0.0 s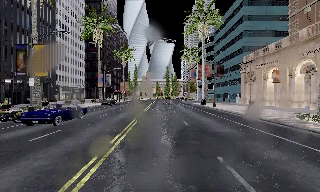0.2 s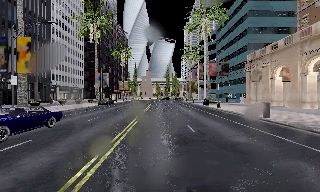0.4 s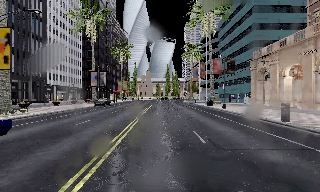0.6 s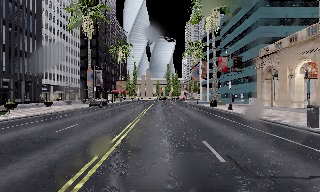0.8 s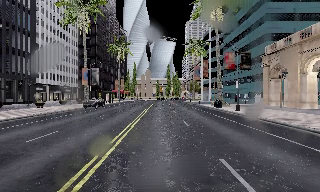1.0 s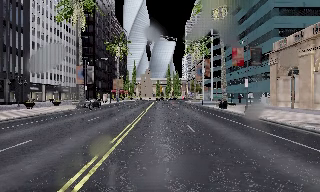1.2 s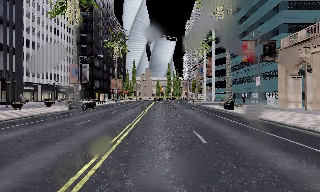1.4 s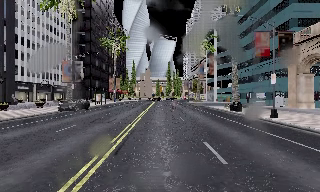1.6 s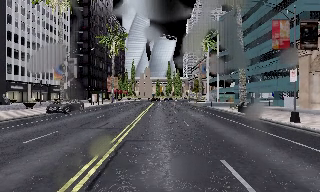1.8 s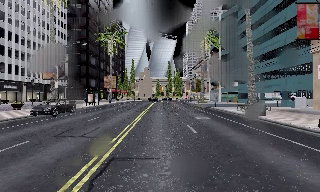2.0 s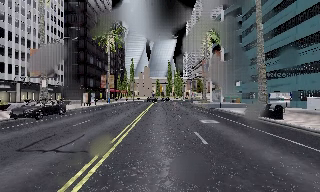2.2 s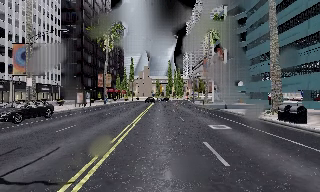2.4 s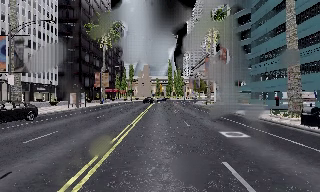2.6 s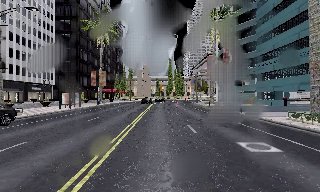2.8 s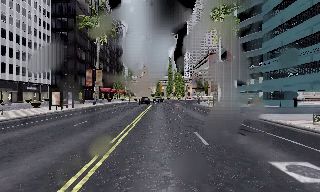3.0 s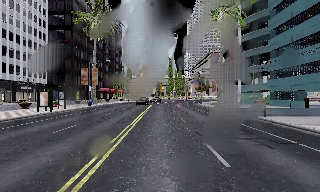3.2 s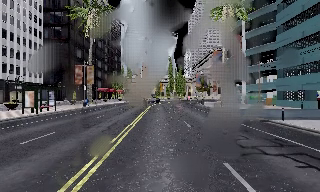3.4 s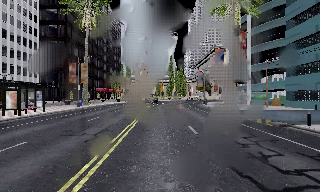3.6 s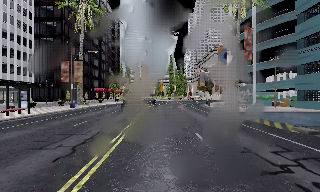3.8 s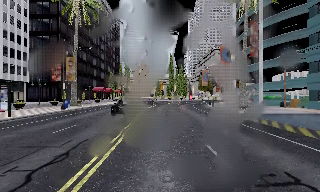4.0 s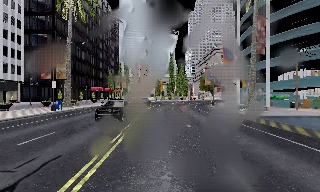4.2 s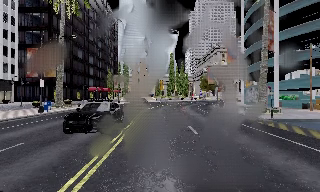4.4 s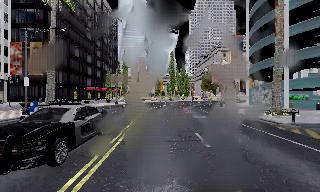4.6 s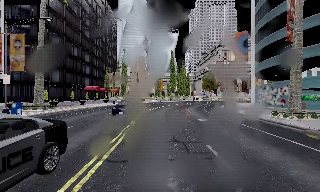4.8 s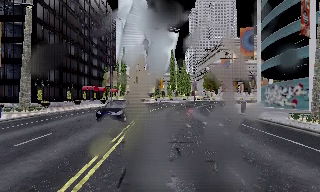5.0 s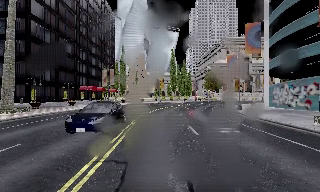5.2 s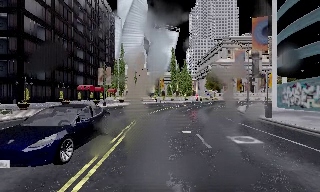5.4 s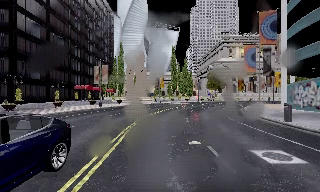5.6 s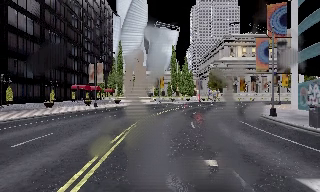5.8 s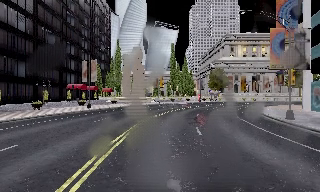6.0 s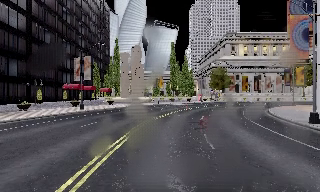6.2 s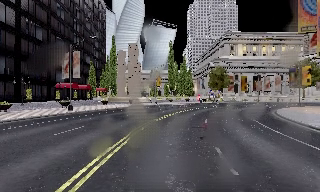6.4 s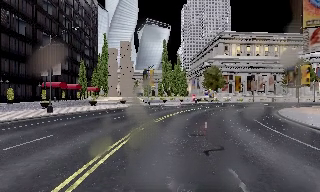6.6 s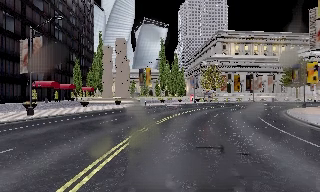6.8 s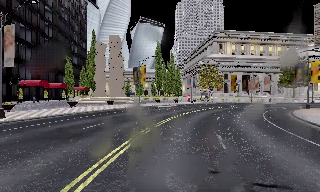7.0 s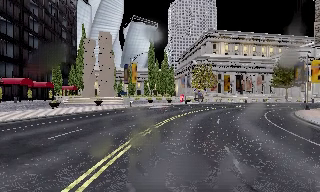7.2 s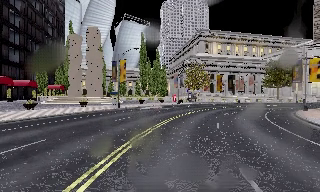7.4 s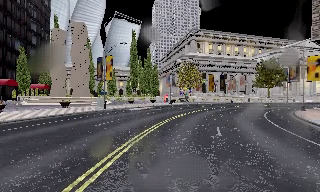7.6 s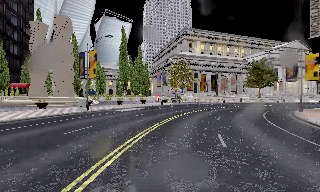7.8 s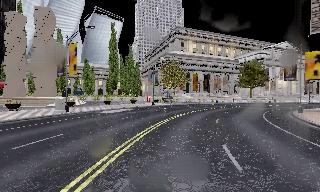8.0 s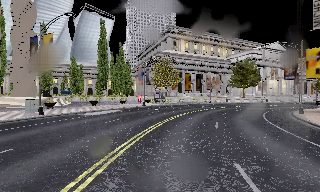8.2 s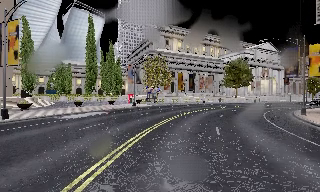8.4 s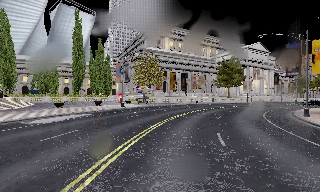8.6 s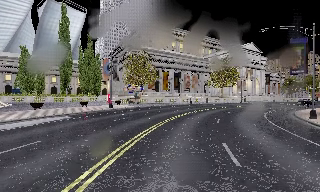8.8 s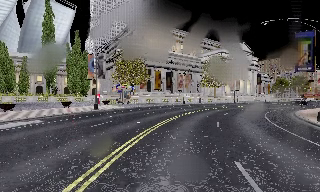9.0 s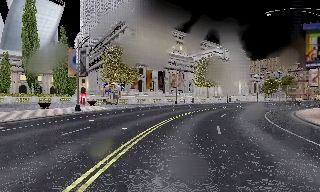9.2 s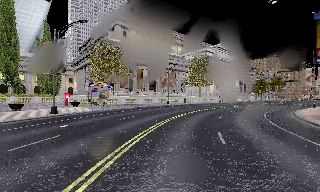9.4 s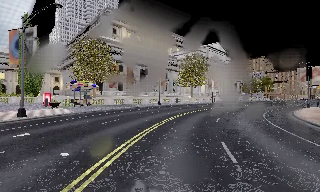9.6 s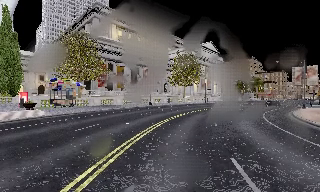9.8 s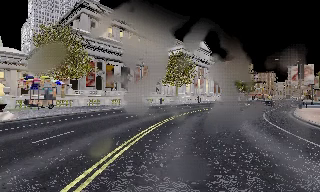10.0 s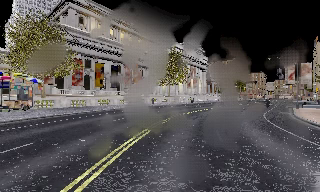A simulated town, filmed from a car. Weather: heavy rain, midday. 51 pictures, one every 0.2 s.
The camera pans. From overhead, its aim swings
clockwise.
The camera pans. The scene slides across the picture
to the left.
0.0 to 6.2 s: The camera travels forward, about 55 m, so what stands in front looms larger.
6.2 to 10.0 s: The camera swings to its right by about 50 degrees, and the scene slides to the left. It travels forward, about 35 m.
The film runs forward here.
